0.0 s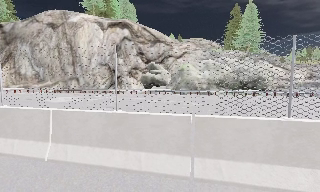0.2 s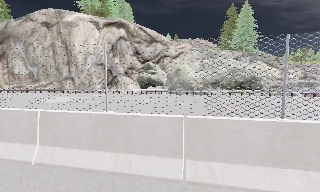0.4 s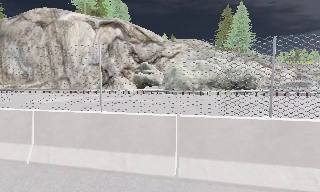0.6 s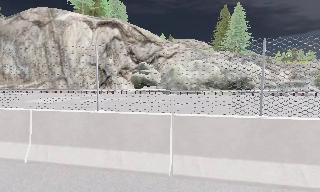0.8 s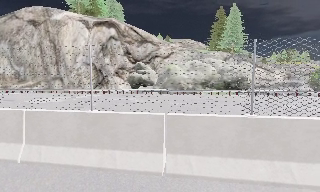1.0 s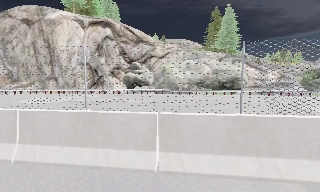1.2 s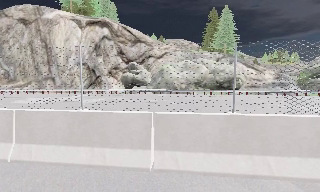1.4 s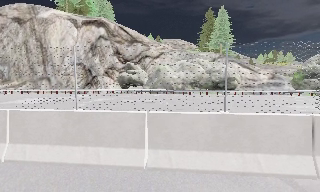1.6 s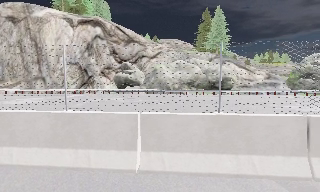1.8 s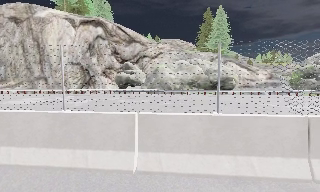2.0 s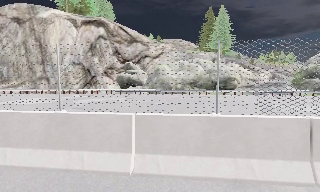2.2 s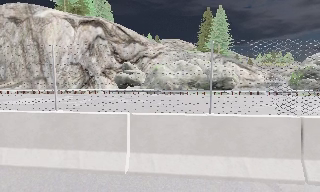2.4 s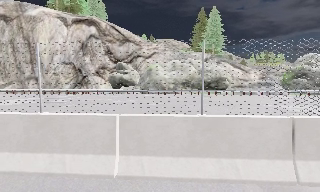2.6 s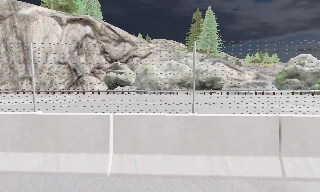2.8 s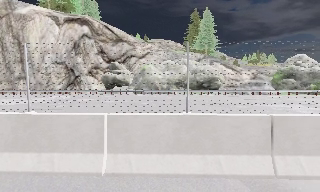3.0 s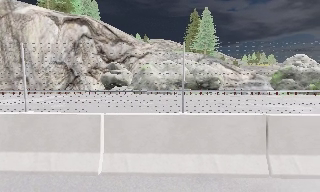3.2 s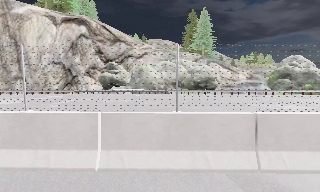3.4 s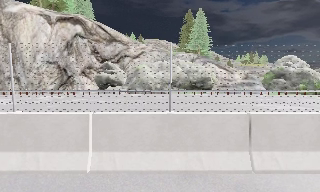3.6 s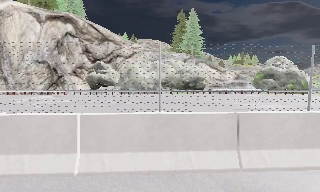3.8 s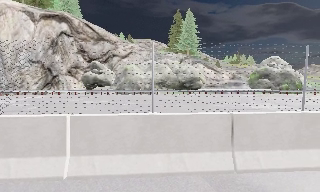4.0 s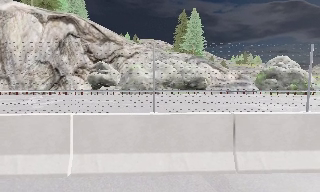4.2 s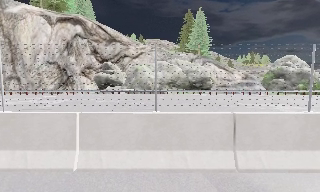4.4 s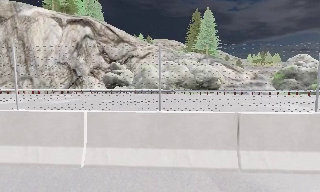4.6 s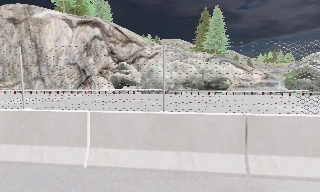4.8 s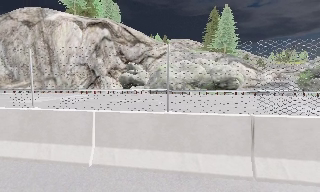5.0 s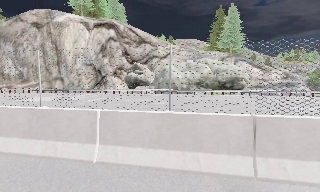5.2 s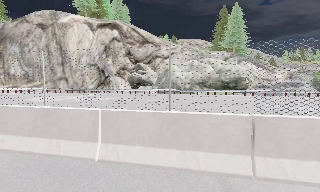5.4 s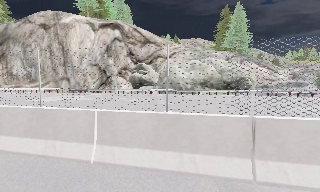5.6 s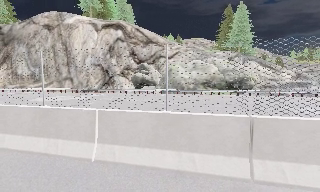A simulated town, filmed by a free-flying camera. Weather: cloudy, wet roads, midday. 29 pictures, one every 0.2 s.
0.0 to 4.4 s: The camera travels to its right, about 2 m, so close, fixed things drift to the left.
4.4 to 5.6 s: The camera swings to its left by about 10 degrees, and the scene slides to the right.
The film runs forward here.
